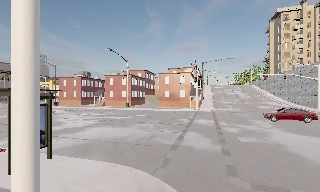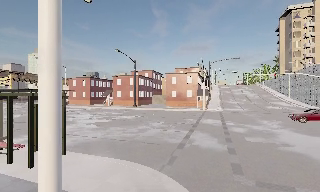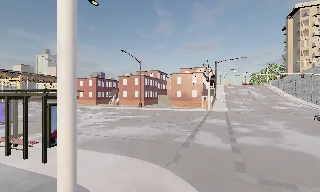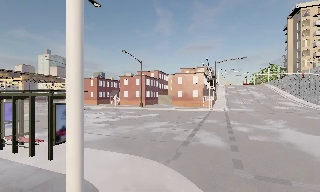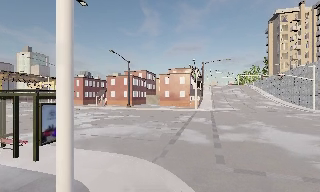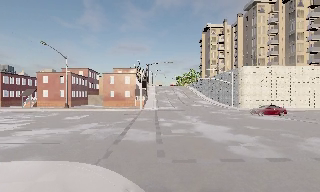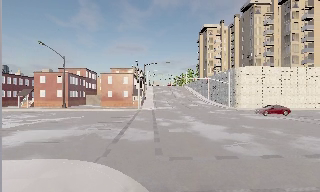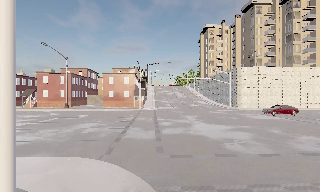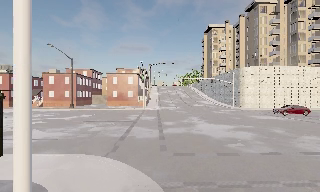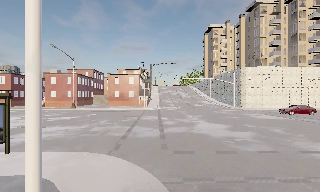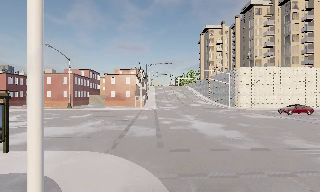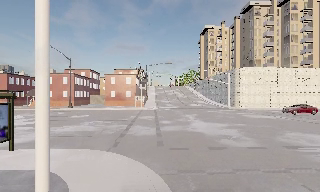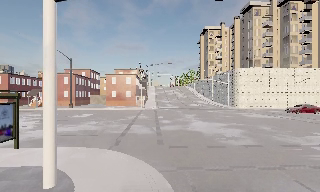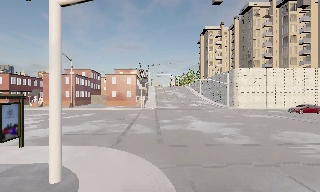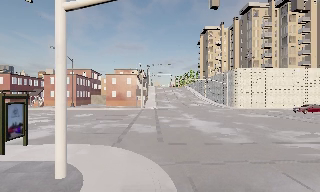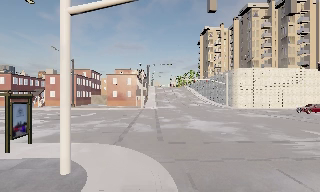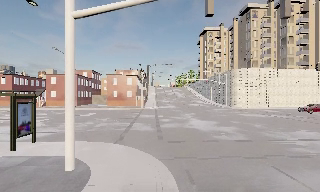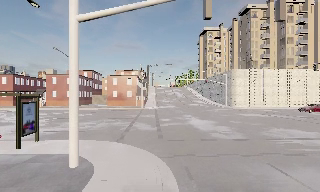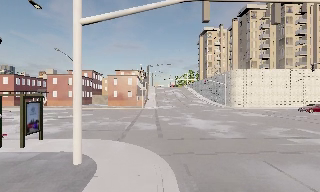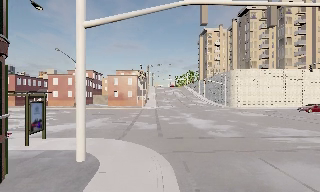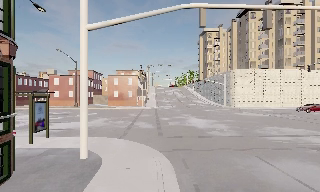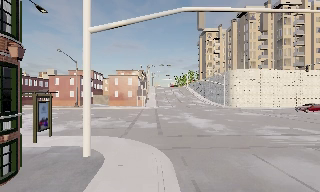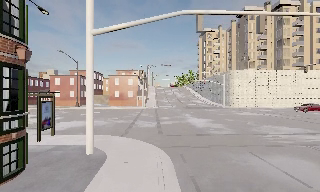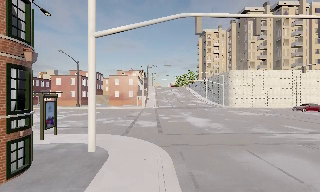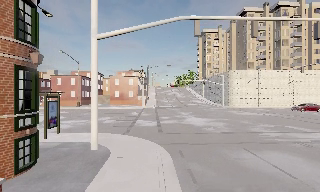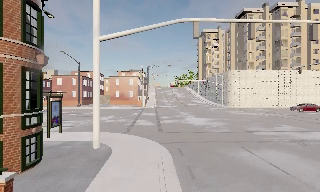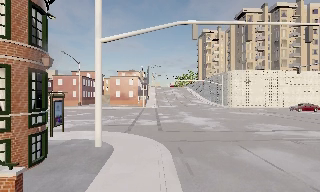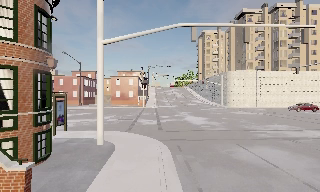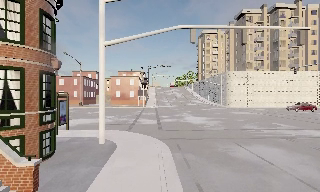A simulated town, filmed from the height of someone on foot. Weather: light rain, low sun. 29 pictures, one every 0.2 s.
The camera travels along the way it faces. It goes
backward.
0.0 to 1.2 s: The scene slides to the left, as the camera pans about 20 degrees to its right. It travels backward, about 1.5 m, so what stands in front gets smaller.
1.2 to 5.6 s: The camera travels backward, about 6 m, so what stands in front gets smaller.
The film runs backward here.
